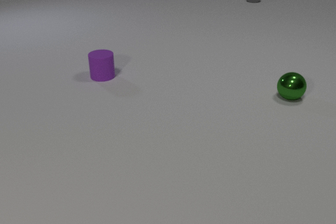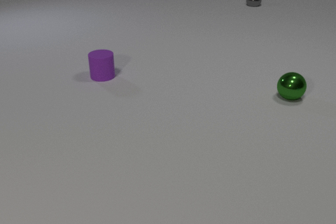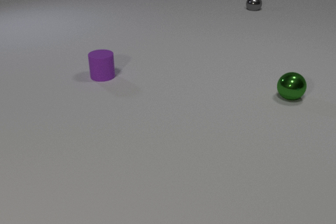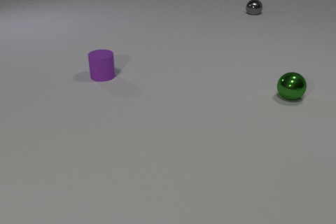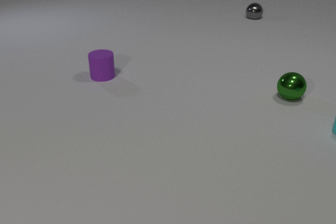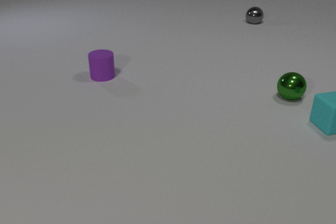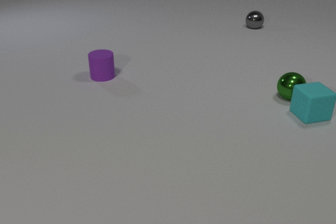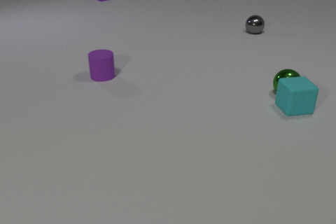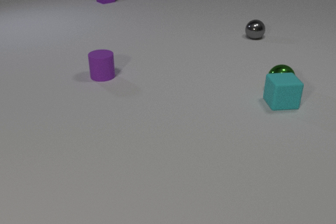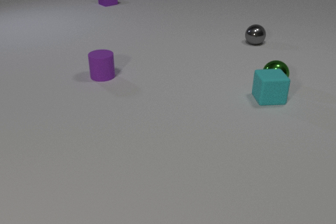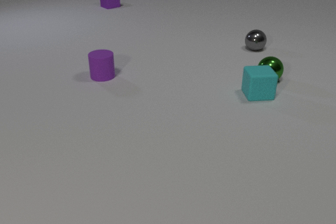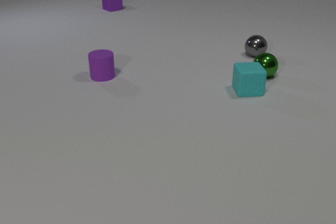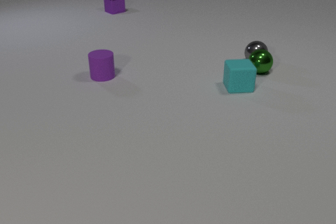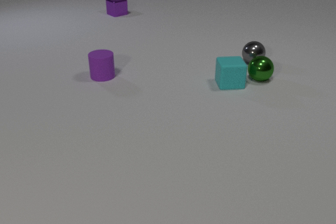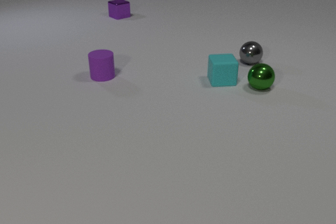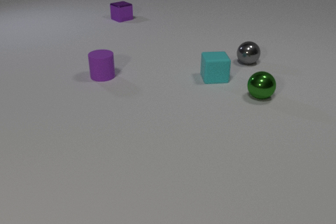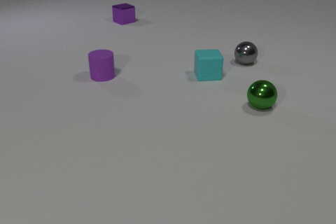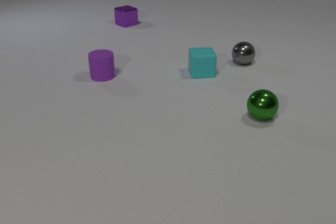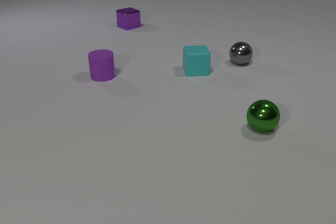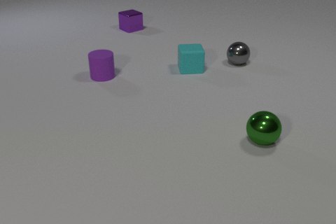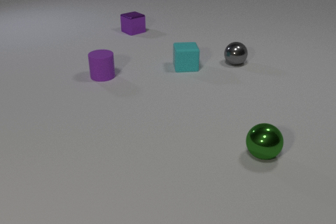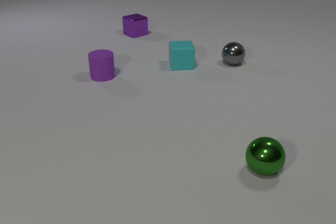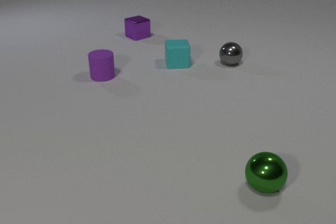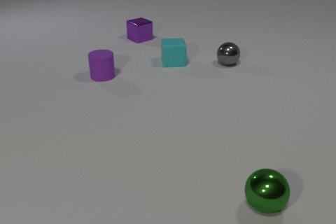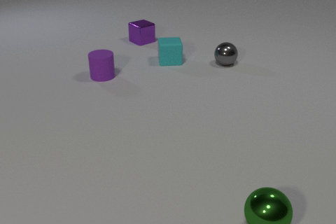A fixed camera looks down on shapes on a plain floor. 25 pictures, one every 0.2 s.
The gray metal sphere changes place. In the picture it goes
toward the camera.
The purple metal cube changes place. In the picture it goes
toward the camera.
0.0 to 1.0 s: The cyan rubber cube comes in at the right edge, slides to the left and away from the camera. The gray metal sphere rolls toward the camera.
1.0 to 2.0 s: The cyan rubber cube slides to the left and away from the camera. The green metal sphere rolls away from the camera and to the left. The gray metal sphere rolls toward the camera. The purple metal cube comes in at the top edge, slides toward the camera. The cyan rubber cube and the green metal sphere collide.
2.0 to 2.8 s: The cyan rubber cube slides to the left and away from the camera. The green metal sphere rolls toward the camera. The gray metal sphere rolls toward the camera. The purple metal cube slides toward the camera. The green metal sphere and the gray metal sphere collide.
2.8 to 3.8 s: The cyan rubber cube slides to the left and away from the camera. The green metal sphere rolls toward the camera. The gray metal sphere rolls to the left. The purple metal cube slides toward the camera.
3.8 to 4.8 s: The cyan rubber cube slides to the left and away from the camera. The green metal sphere rolls toward the camera. The gray metal sphere rolls to the left. The purple metal cube slides toward the camera.
What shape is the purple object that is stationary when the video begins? cylinder.
How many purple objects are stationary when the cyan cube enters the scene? 1.
What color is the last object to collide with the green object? gray.
